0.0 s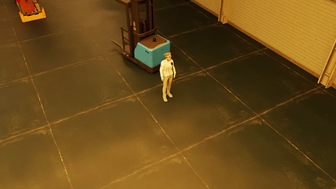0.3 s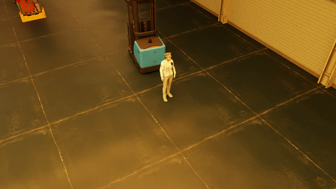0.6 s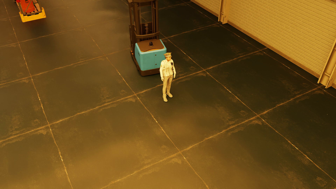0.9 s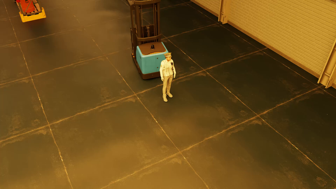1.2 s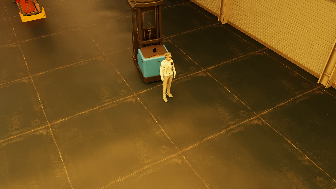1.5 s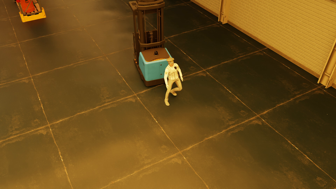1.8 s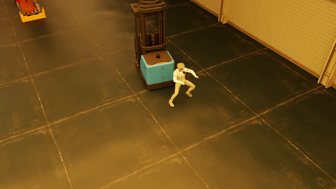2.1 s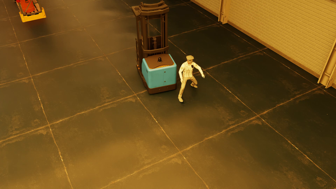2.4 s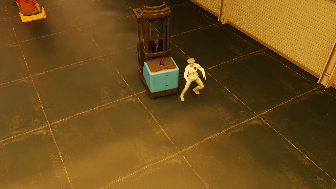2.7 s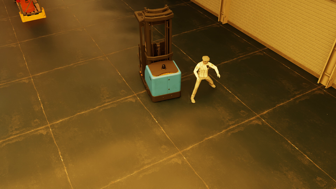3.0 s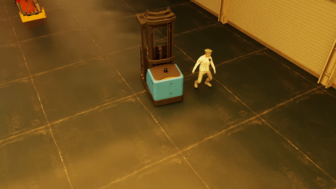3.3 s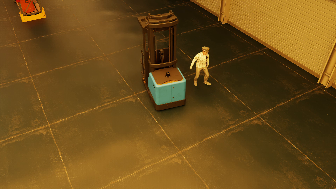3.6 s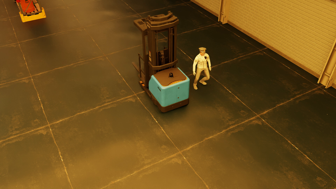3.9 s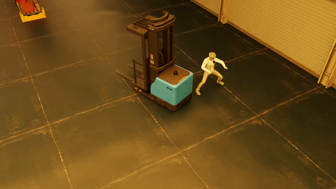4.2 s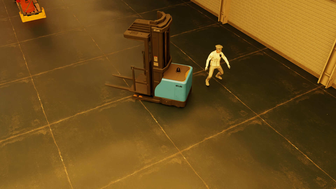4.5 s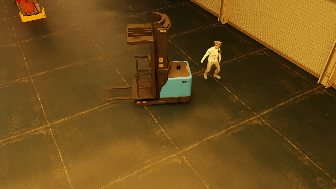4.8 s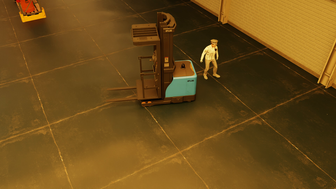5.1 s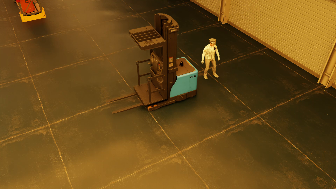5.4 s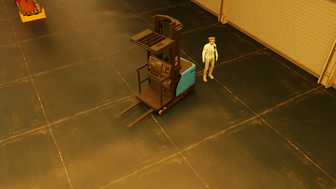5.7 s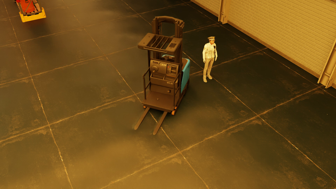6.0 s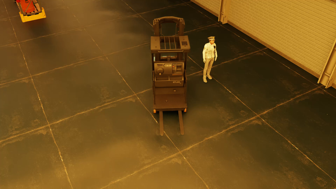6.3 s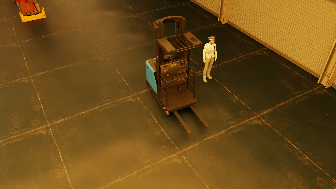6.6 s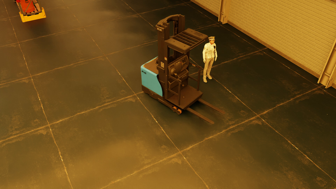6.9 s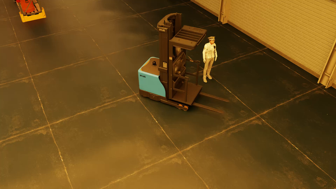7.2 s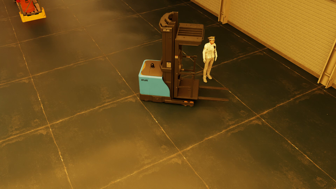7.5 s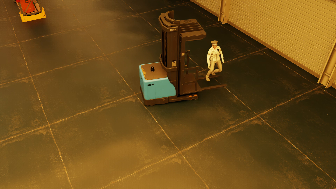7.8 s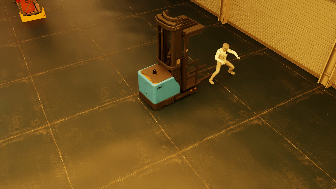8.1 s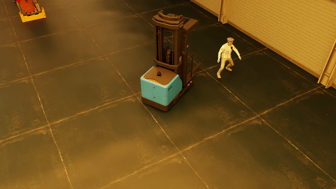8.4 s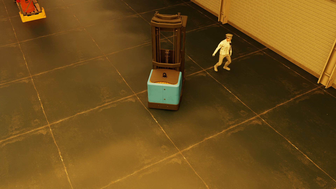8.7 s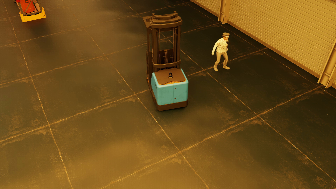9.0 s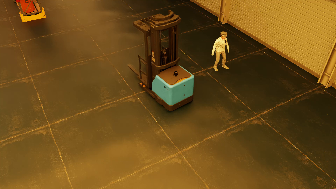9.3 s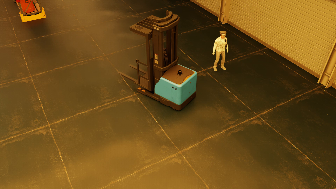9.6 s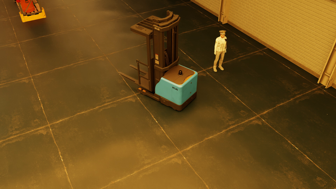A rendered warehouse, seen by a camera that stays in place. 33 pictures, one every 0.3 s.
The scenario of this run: Near miss between a forklift and a person.
